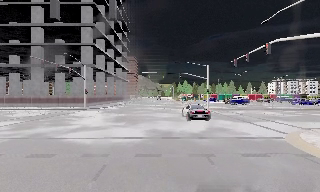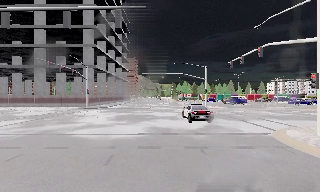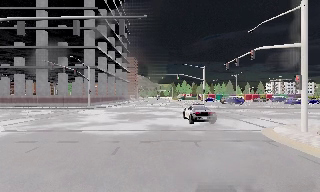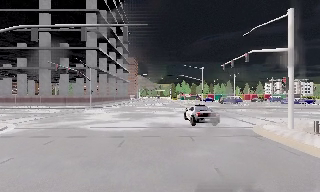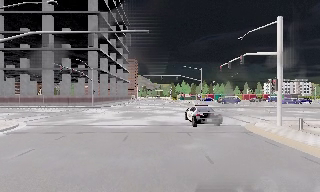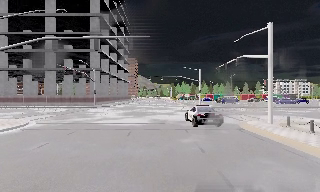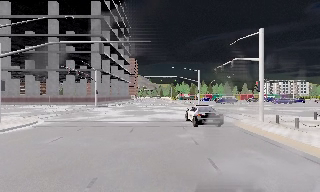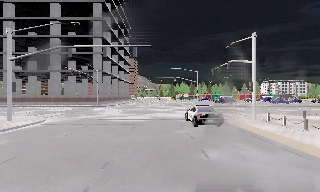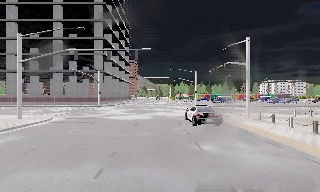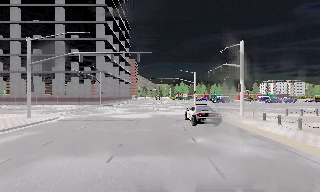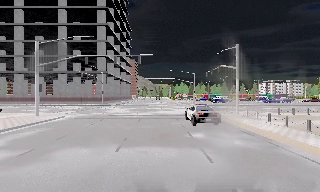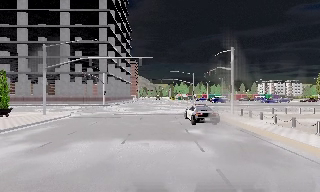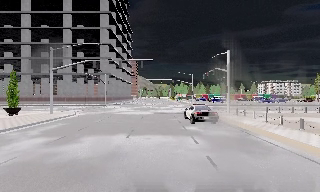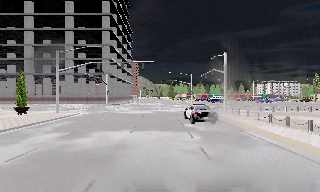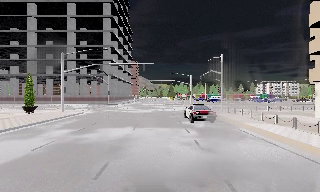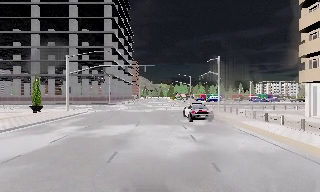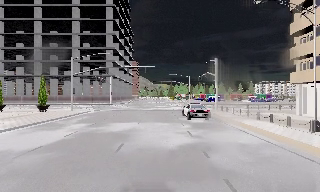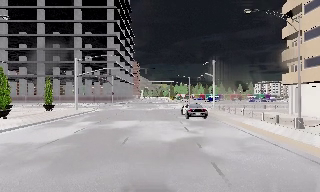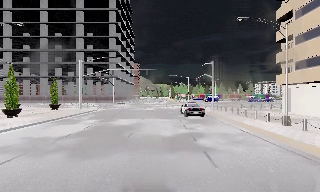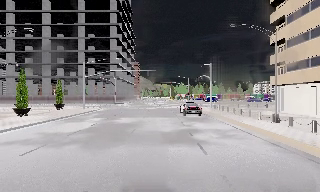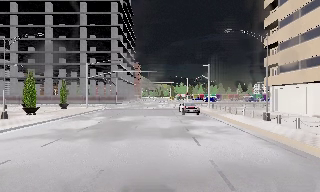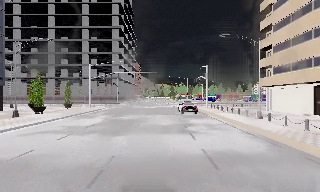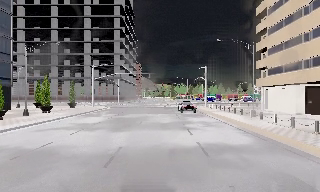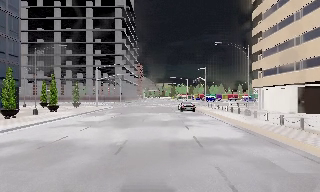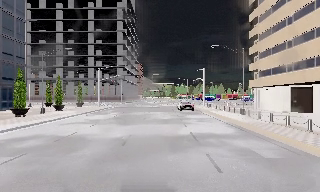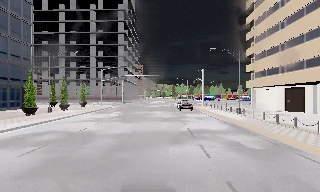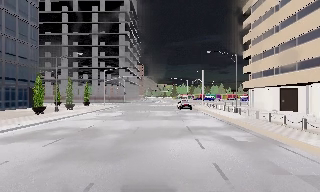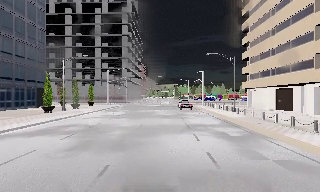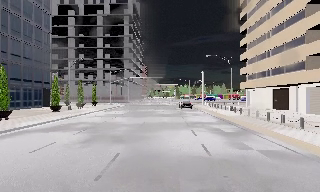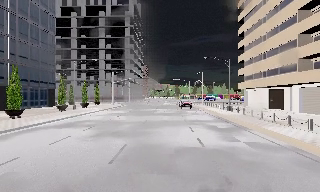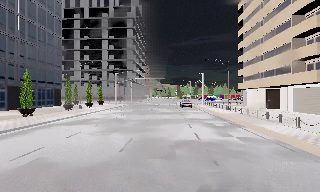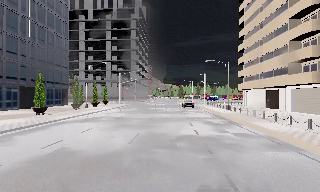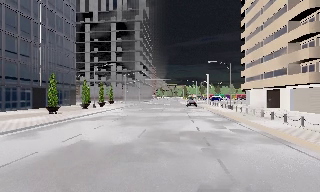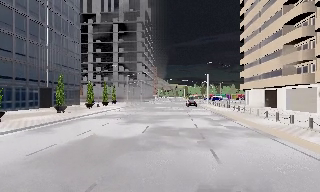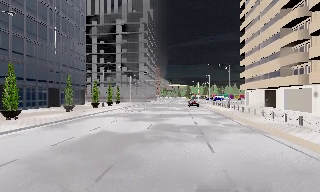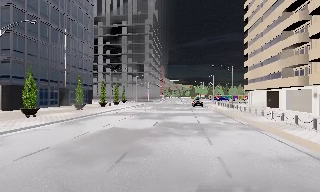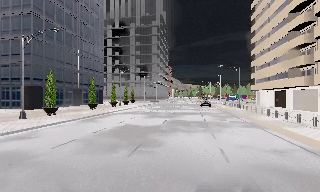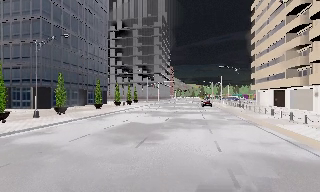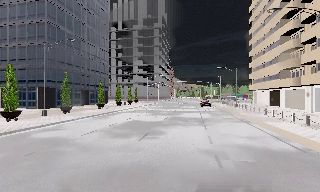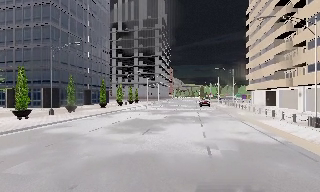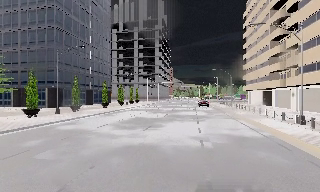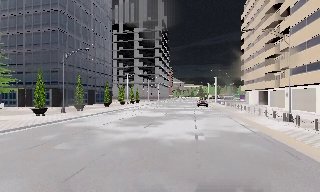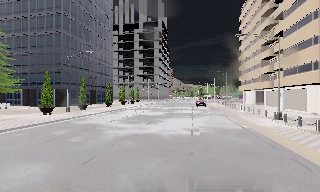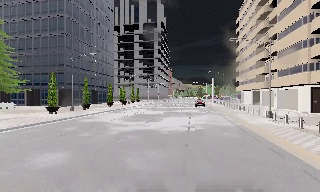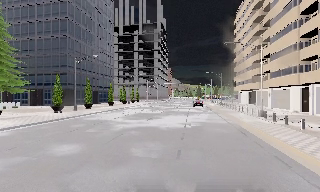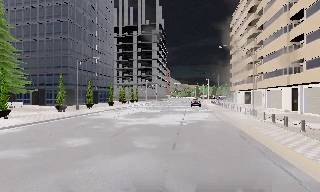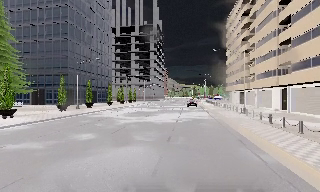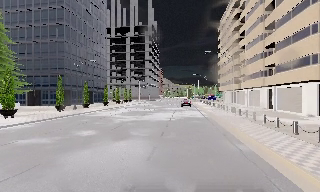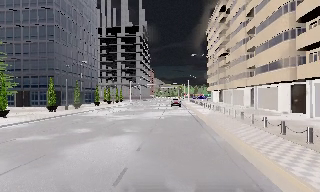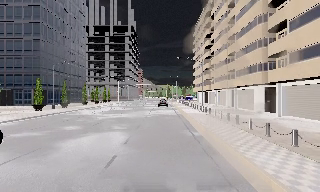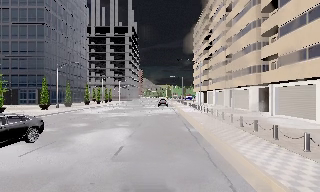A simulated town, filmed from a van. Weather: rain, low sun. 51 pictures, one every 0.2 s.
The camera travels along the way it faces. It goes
backward.
0.0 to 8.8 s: The camera pans to its left, which is counterclockwise from overhead, by about 10 degrees. It travels backward, about 45 m, so what stands in front gets smaller.
8.8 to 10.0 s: The camera pans to its right, which is clockwise from overhead, by about 10 degrees. It travels backward, about 7 m, so what stands in front gets smaller.
The film runs backward here.
